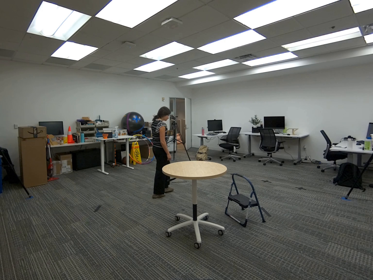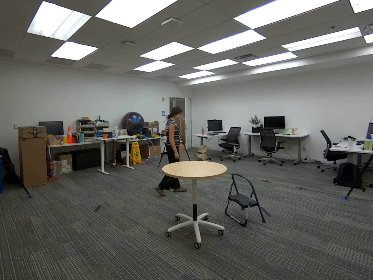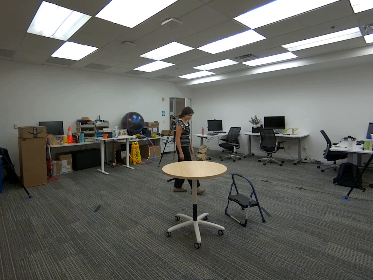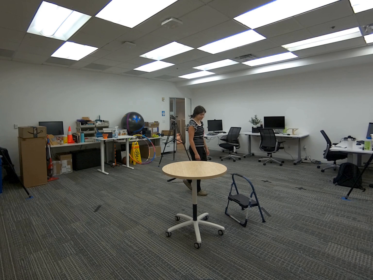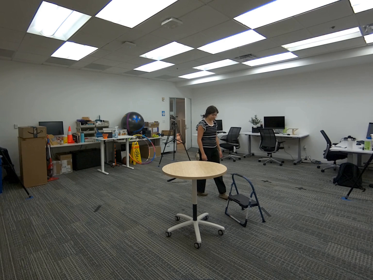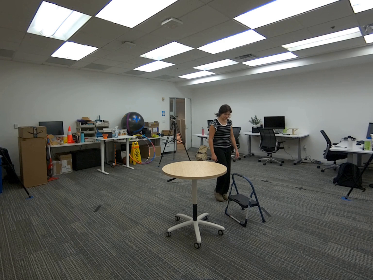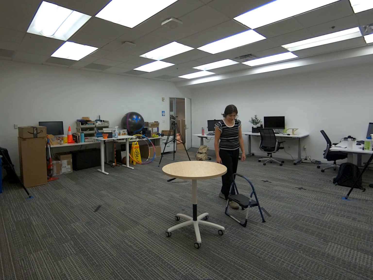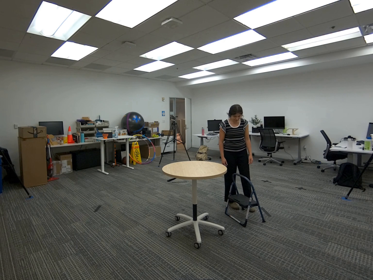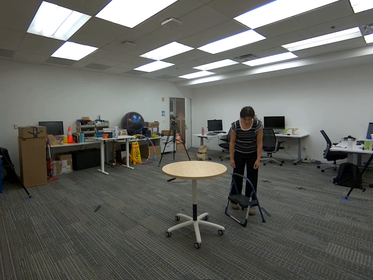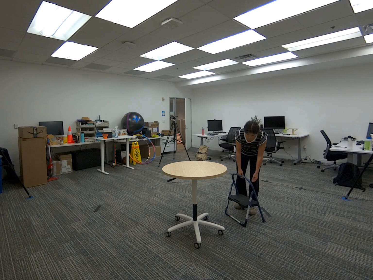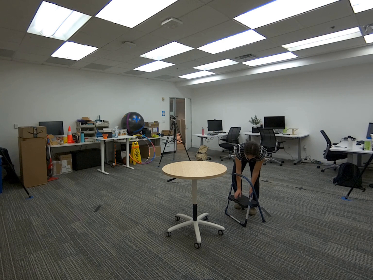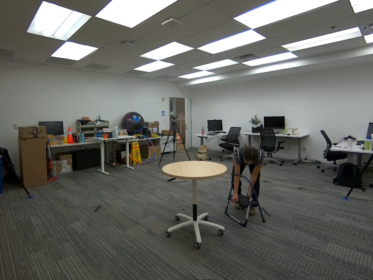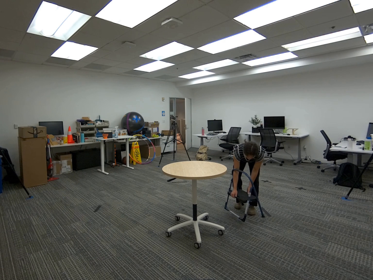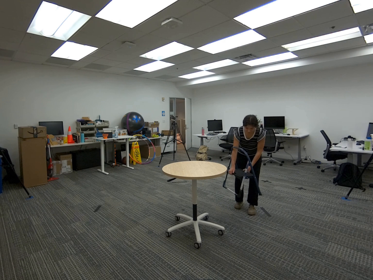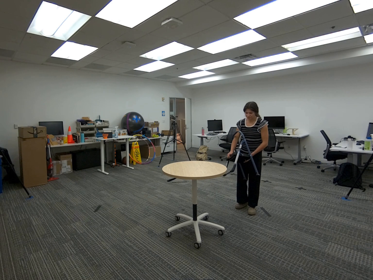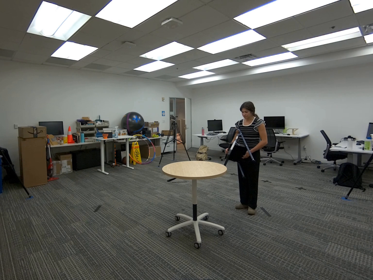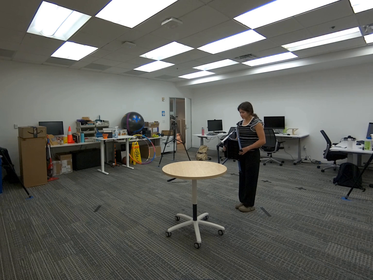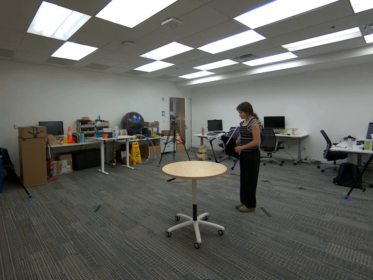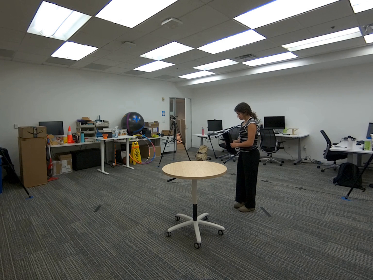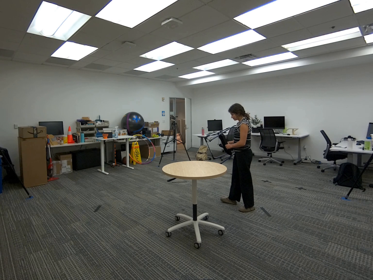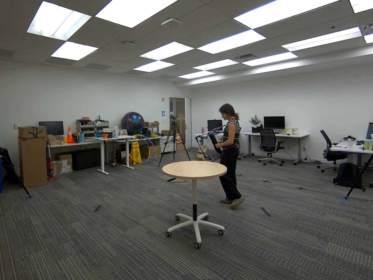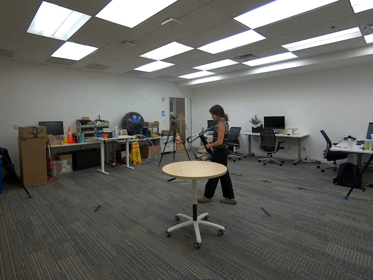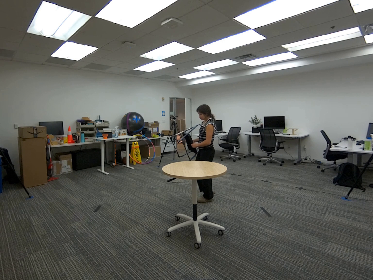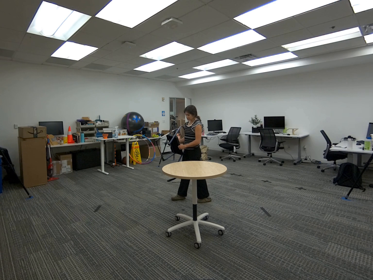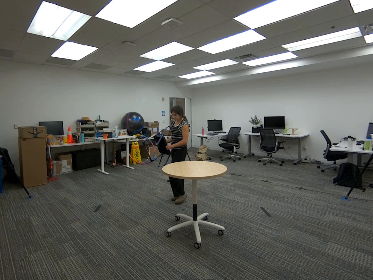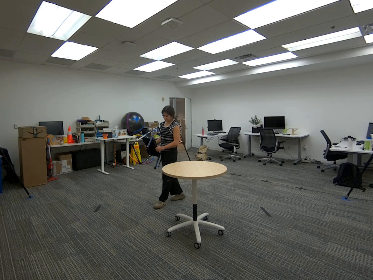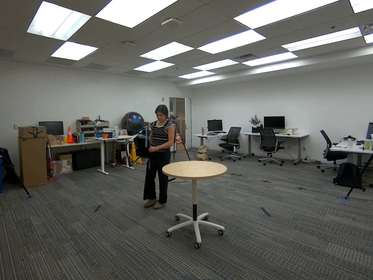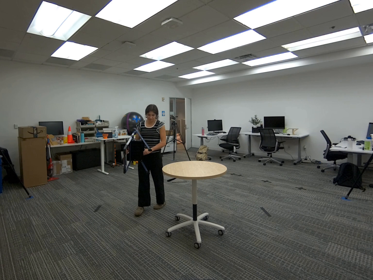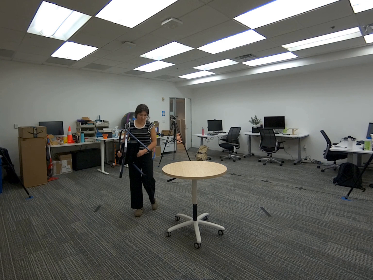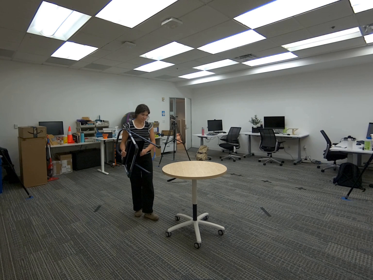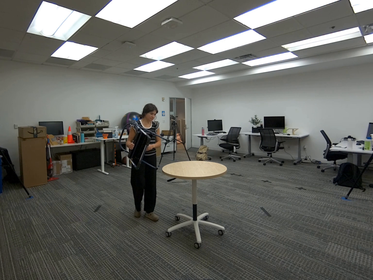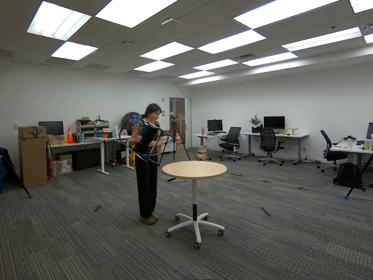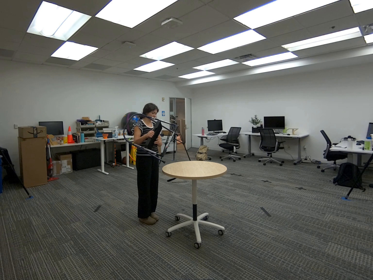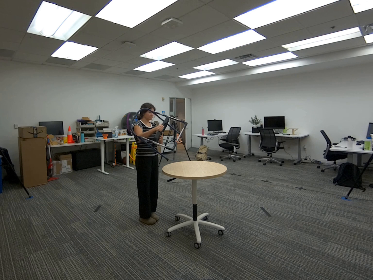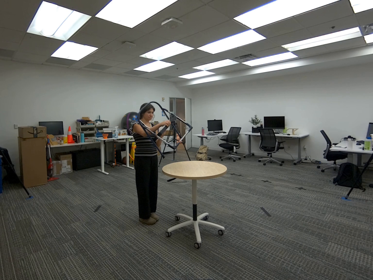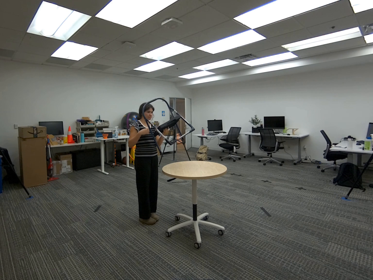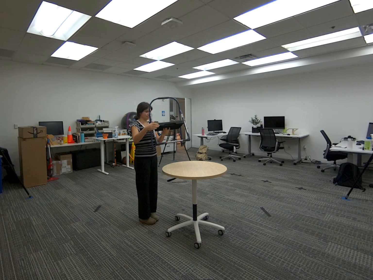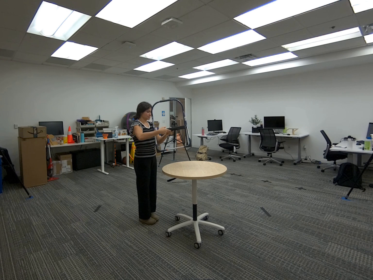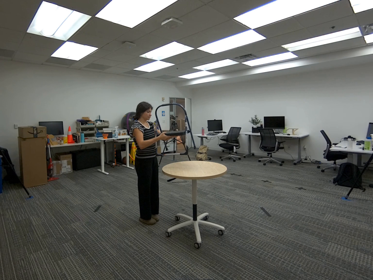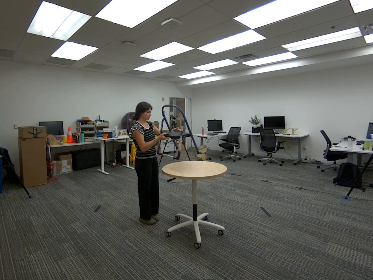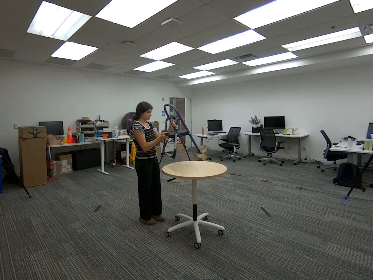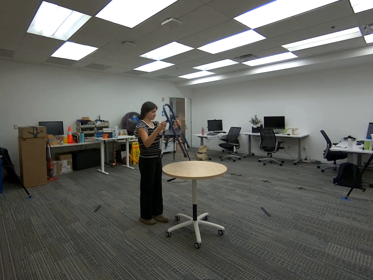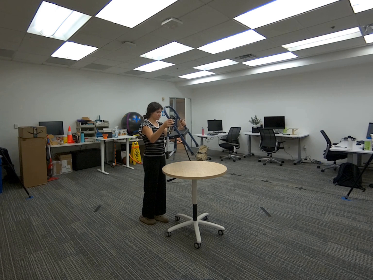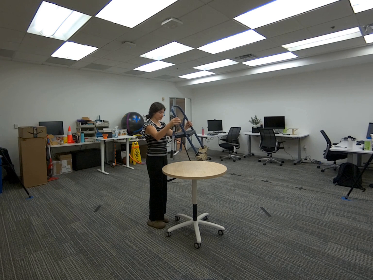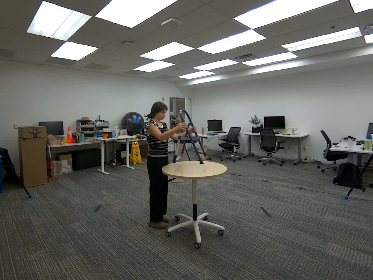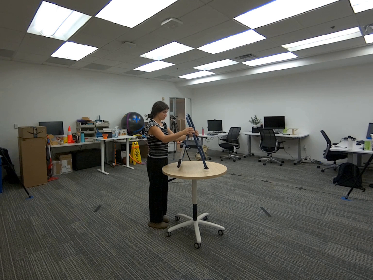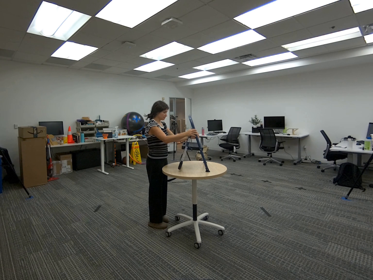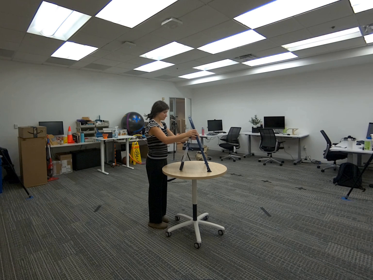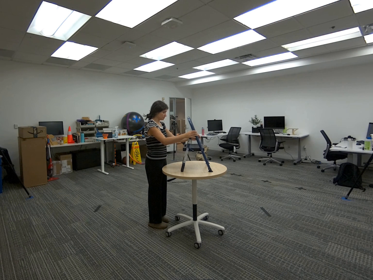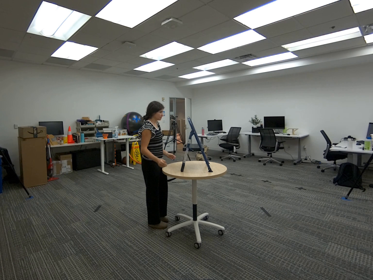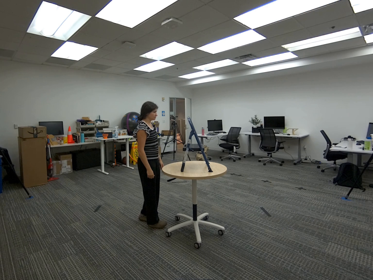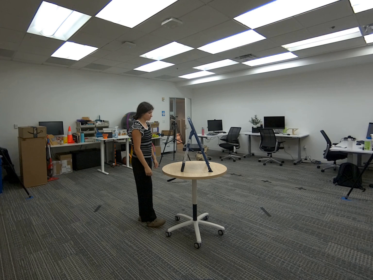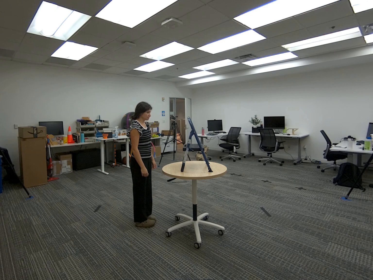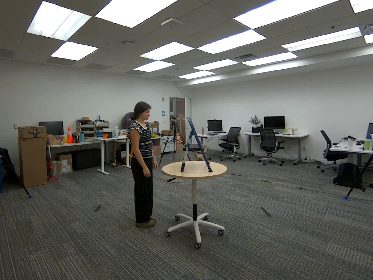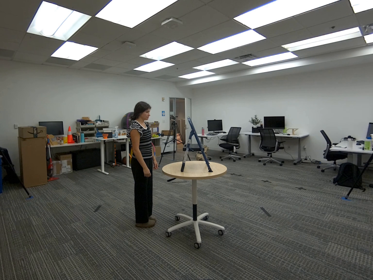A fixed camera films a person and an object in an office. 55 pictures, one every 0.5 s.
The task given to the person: Walk over to the step ladder on the ground and pick up the step ladder using both hands and place the step ladder on the round table.
